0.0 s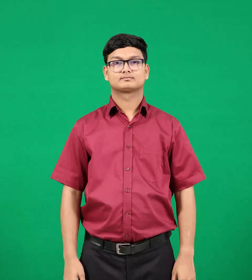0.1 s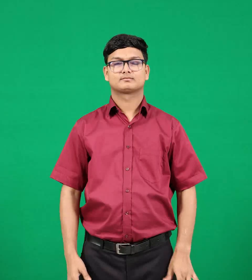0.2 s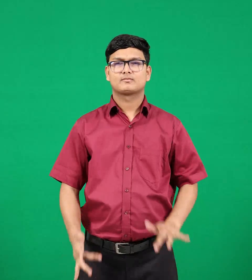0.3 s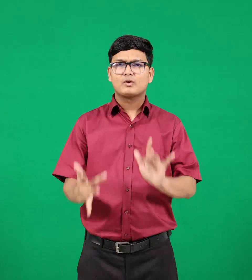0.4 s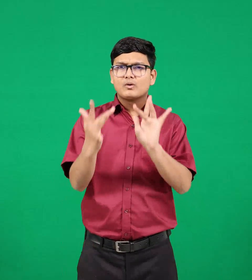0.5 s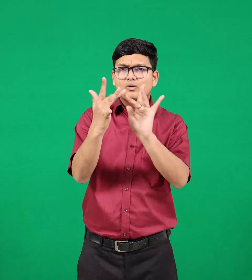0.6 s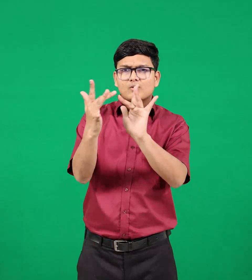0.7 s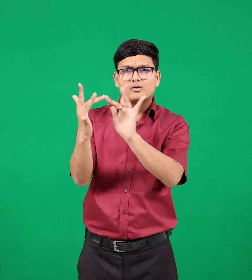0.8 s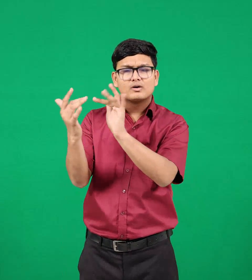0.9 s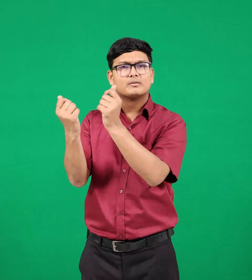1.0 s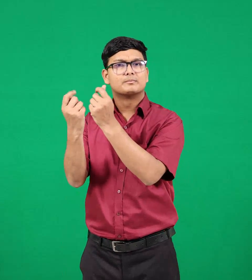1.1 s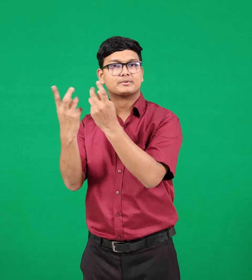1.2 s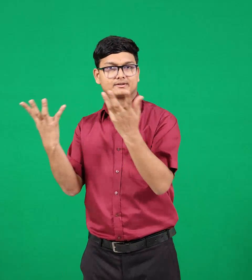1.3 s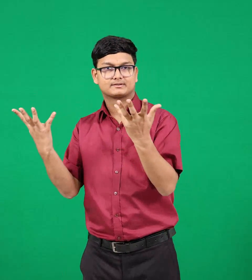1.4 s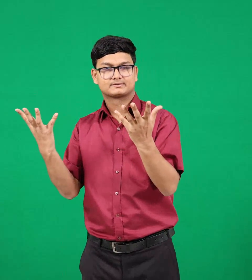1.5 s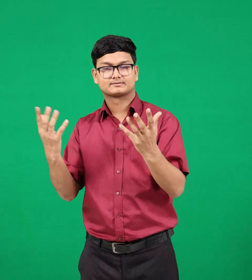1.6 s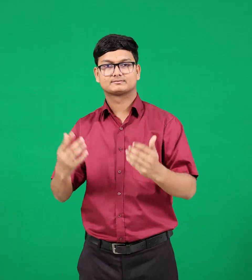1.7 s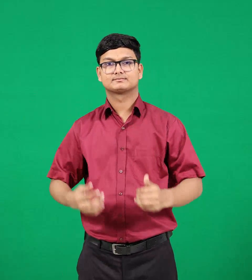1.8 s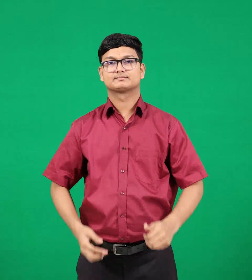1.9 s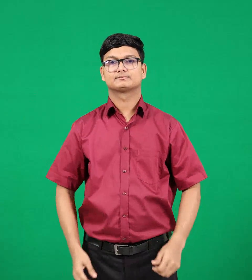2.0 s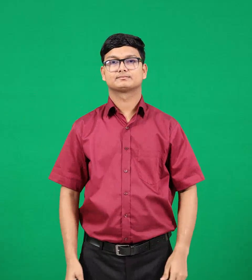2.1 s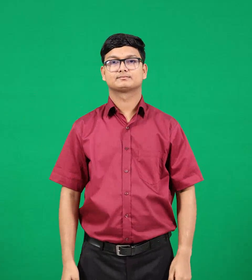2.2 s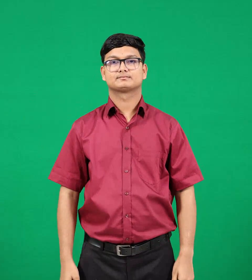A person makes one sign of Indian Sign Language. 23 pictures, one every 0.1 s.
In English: contacts
